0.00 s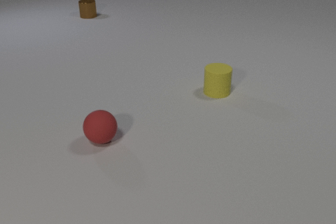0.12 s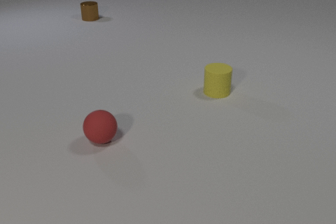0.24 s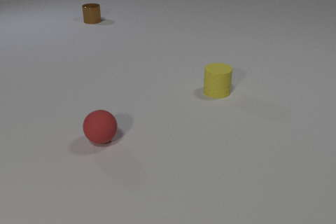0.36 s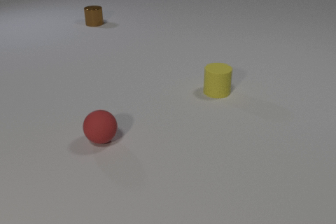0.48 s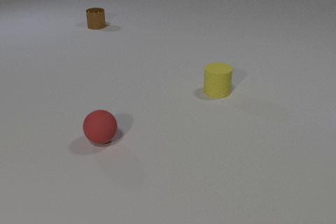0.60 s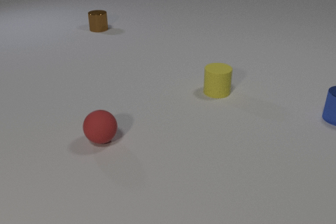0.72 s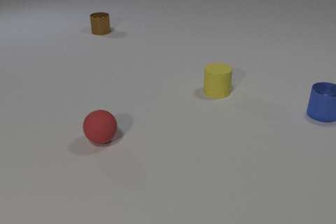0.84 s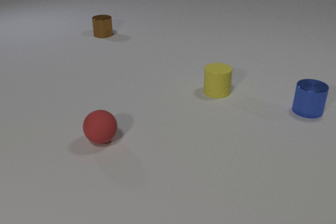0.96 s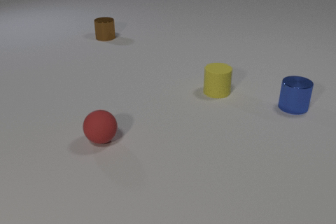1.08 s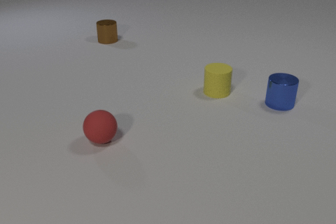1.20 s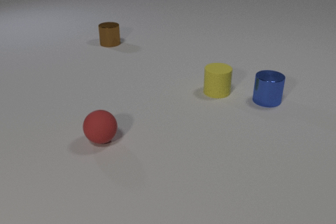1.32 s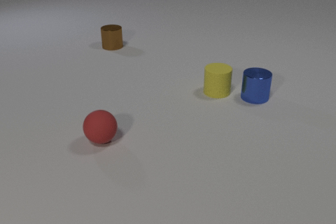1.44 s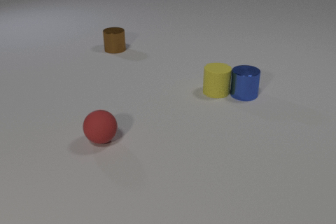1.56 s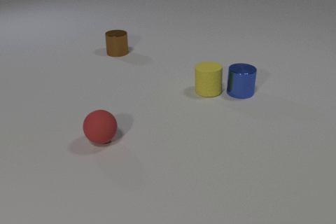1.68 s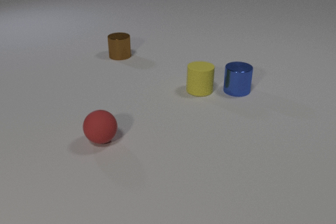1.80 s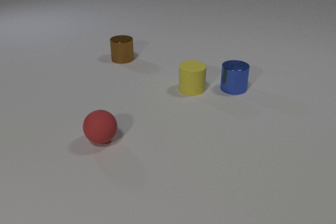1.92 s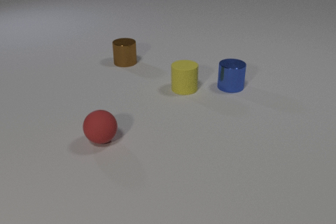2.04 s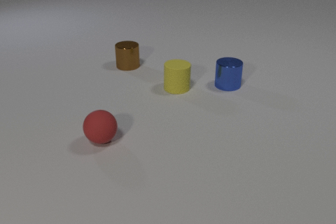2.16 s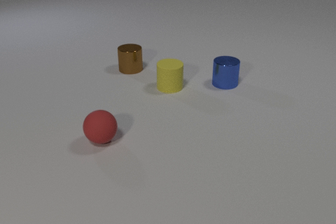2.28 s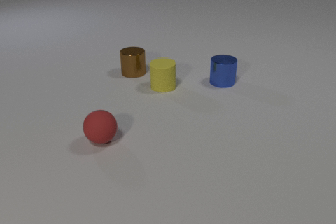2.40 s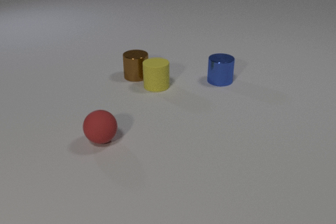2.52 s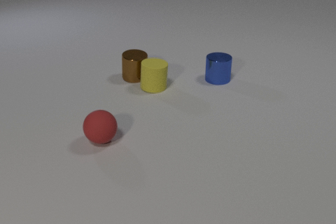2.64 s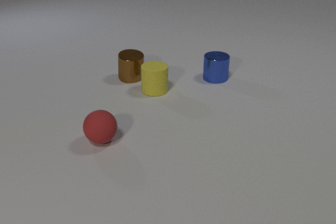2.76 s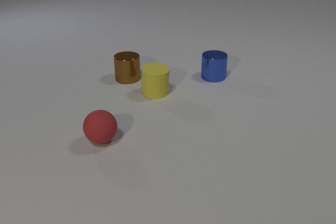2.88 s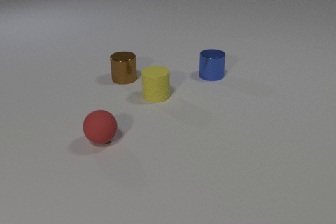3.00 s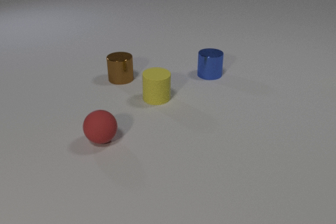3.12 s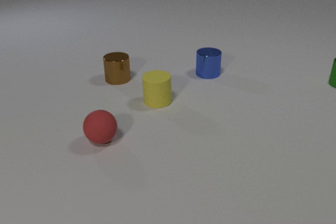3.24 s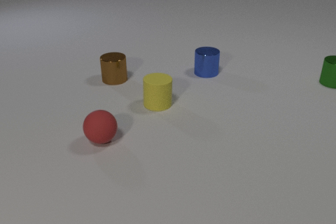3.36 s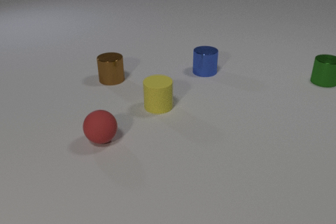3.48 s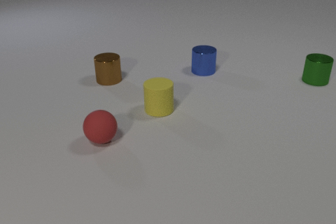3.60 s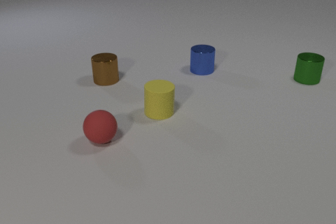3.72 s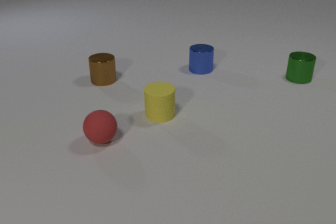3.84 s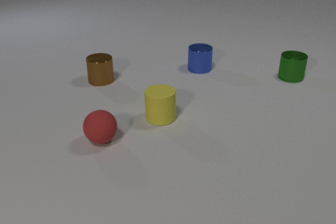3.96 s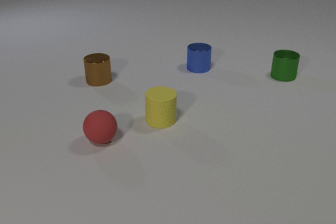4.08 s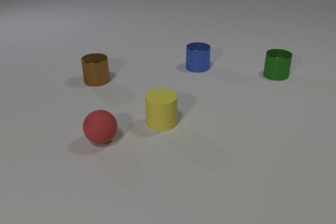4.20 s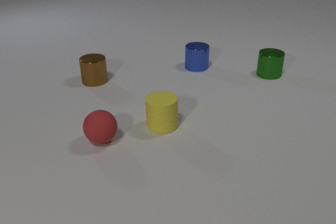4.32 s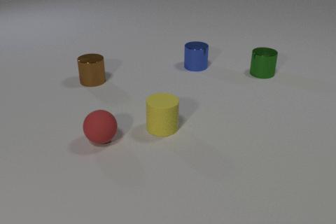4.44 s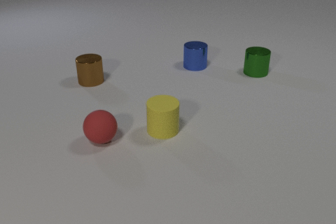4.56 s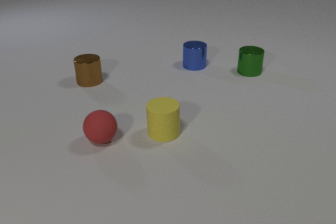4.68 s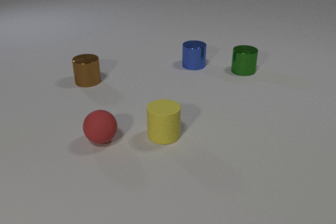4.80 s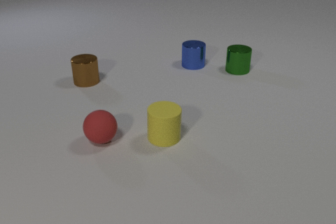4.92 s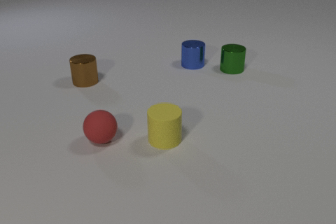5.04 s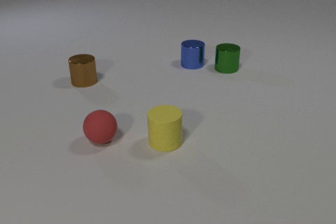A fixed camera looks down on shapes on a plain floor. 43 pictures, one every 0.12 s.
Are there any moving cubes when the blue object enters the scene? no.
How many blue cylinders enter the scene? 1.
How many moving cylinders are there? 4.
0.00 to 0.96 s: The blue metal cylinder comes in at the right edge, slides to the left. The brown metal cylinder slides toward the camera.
0.96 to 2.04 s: The blue metal cylinder slides to the left and away from the camera. The yellow rubber cylinder slides to the left. The brown metal cylinder slides toward the camera. The blue metal cylinder and the yellow rubber cylinder collide.
2.04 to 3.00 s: The blue metal cylinder slides away from the camera and to the left. The yellow rubber cylinder slides toward the camera and to the left. The brown metal cylinder slides toward the camera. The yellow rubber cylinder and the brown metal cylinder collide.
3.00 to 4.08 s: The blue metal cylinder slides away from the camera and to the left. The yellow rubber cylinder slides toward the camera. The brown metal cylinder slides to the left. The green metal cylinder comes in at the right edge, slides to the left.
4.08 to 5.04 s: The blue metal cylinder slides away from the camera and to the left. The yellow rubber cylinder slides toward the camera. The brown metal cylinder slides to the left. The green metal cylinder slides to the left.
